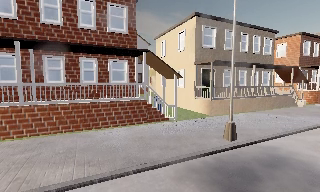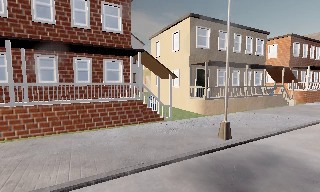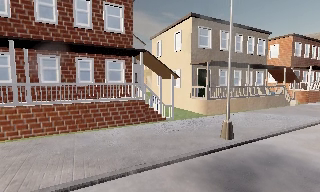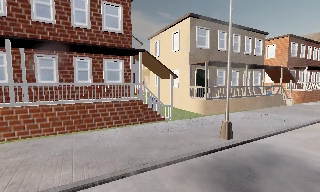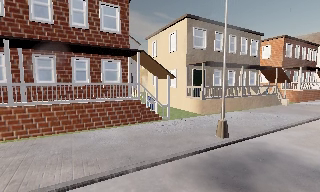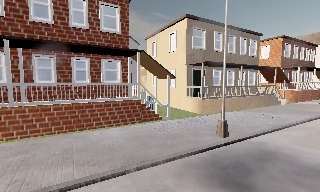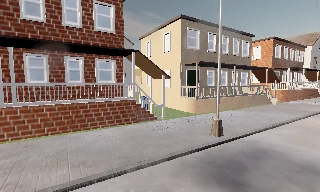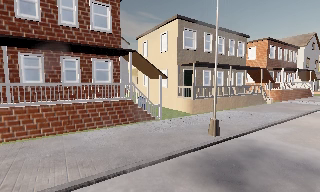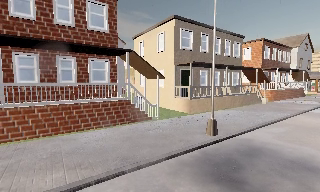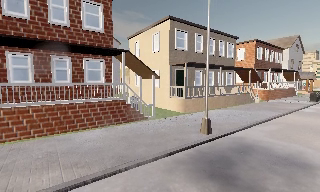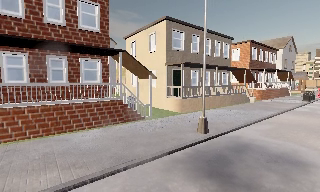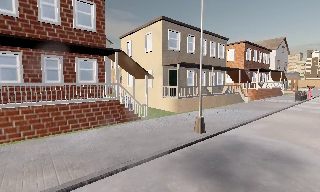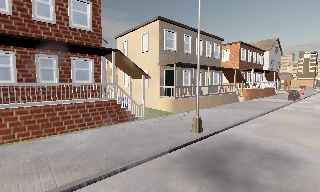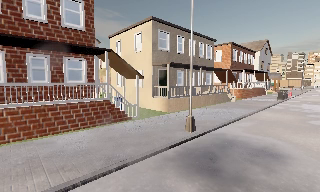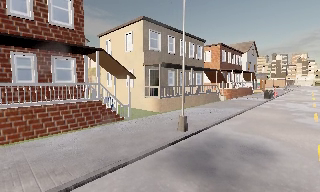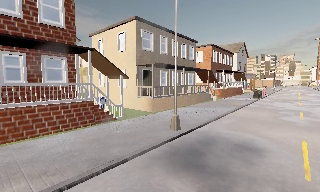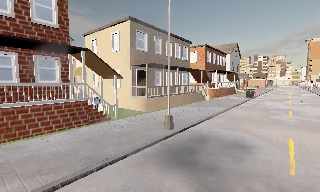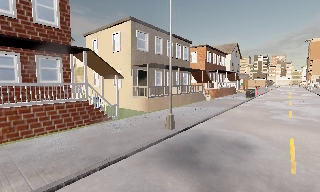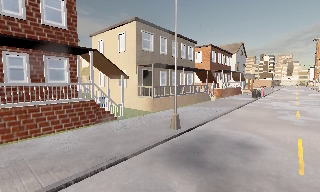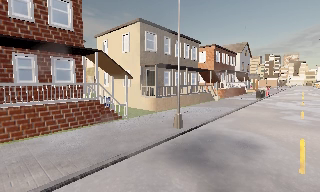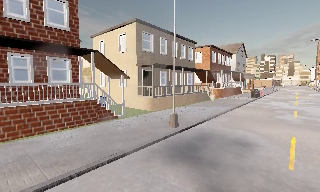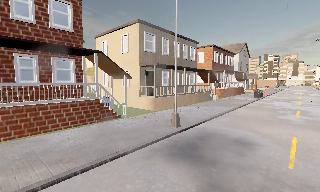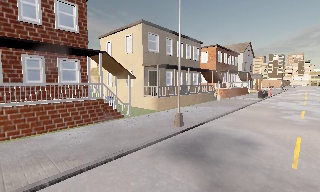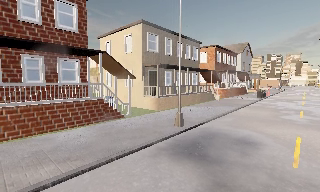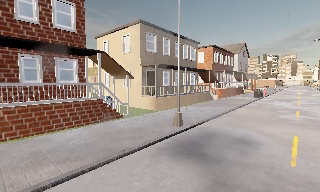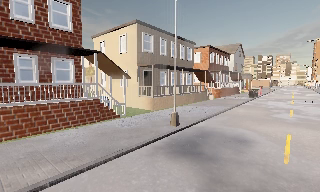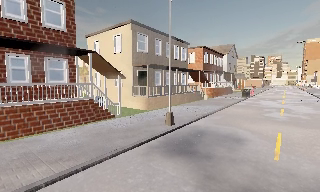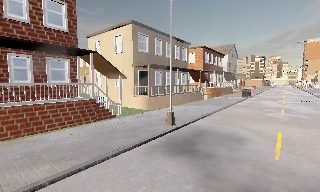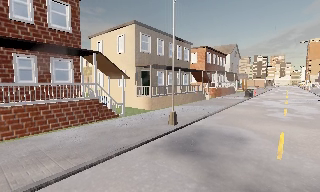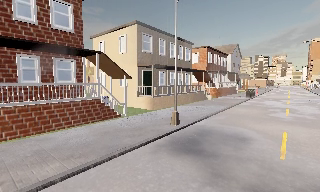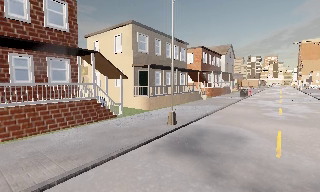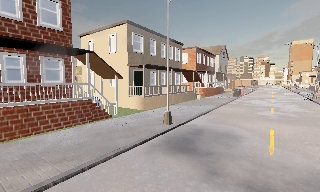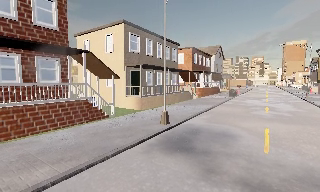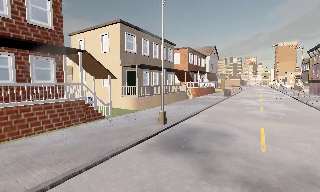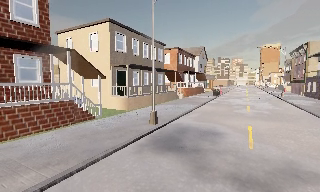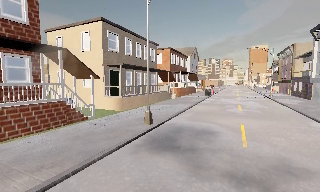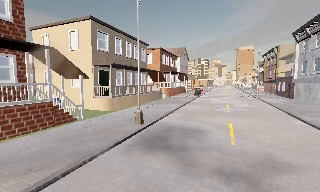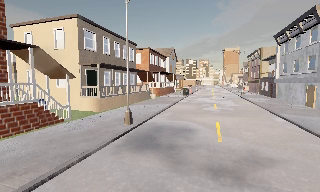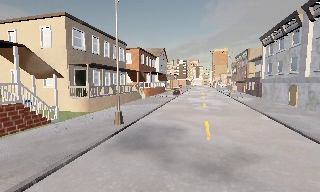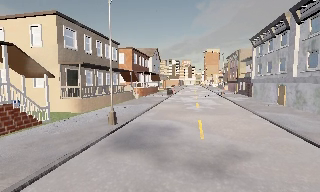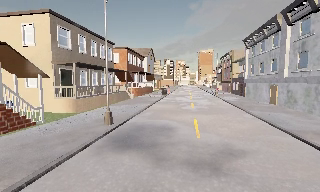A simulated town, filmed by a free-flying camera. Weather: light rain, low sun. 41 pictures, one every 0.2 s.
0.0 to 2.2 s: The scene slides to the left, as the camera pans about 15 degrees to its right. It travels to its left, about 0.5 m.
2.2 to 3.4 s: The camera pans to its right, which is clockwise from overhead, by about 10 degrees.
3.4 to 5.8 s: The camera travels backward, about 1 m, so what stands in front gets smaller.
5.8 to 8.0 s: The scene slides to the left, as the camera pans about 30 degrees to its right. It travels to its left, about 1 m.
The film runs backward here.
